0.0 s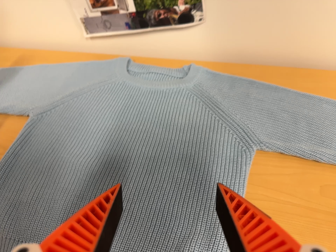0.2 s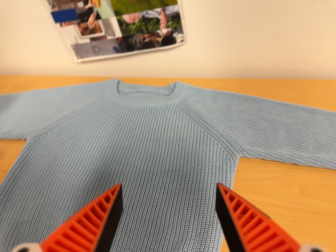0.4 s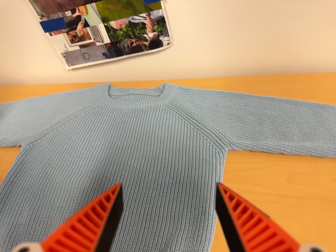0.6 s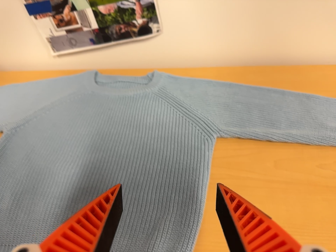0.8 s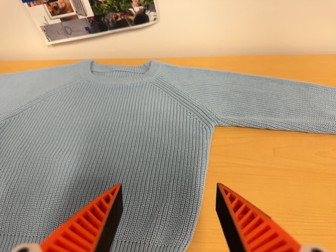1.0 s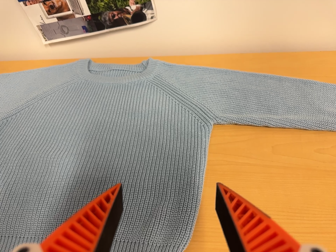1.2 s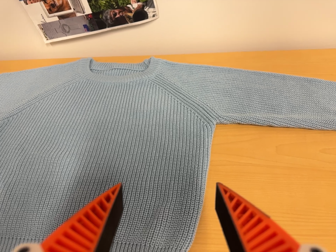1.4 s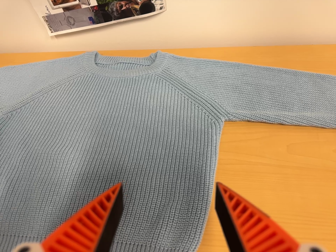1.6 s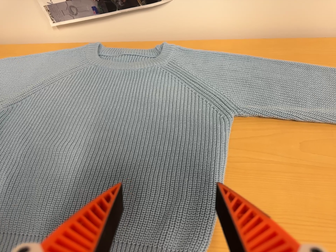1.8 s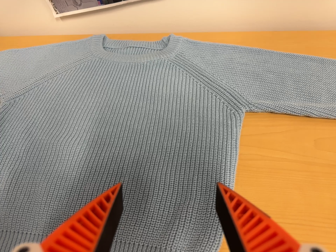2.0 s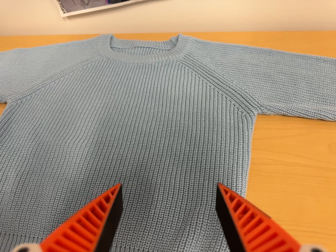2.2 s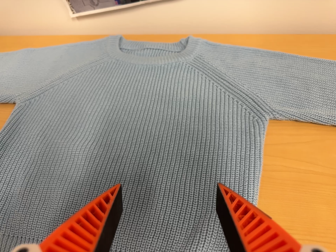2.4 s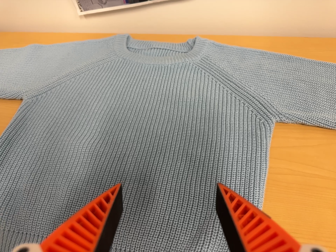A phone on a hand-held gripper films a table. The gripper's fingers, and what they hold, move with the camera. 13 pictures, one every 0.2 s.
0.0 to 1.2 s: The camera travels toward the bottom of its view, about 5 cm.
1.2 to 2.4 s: The camera travels forward and to its left, about 7 cm, so what stands in front looms larger.
The film runs forward here.
